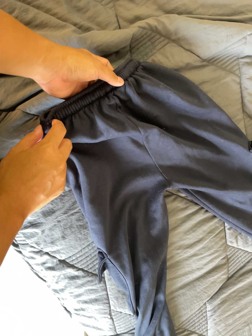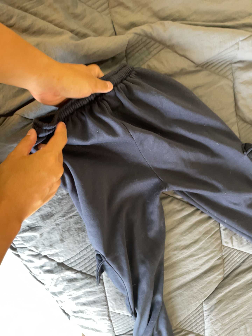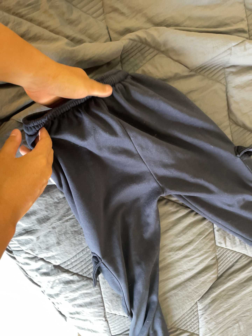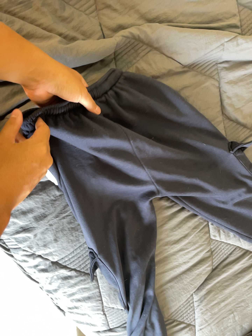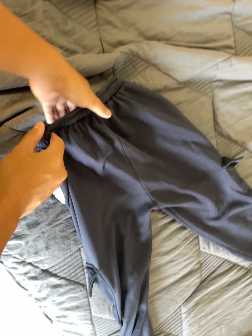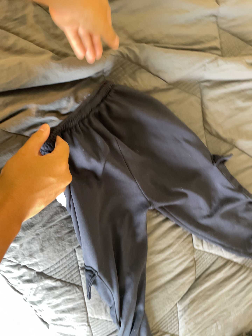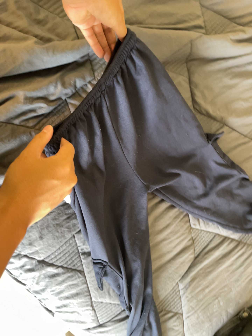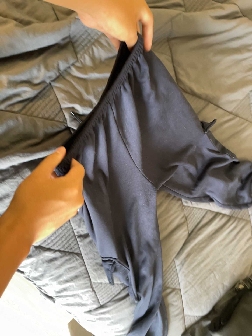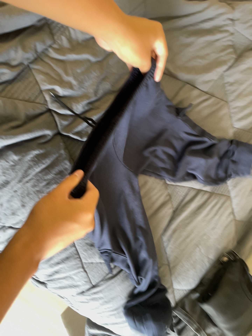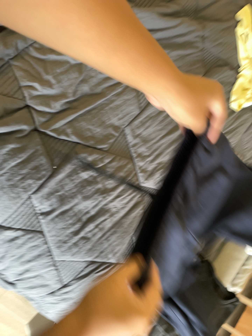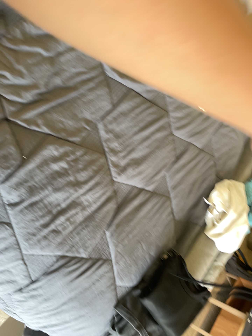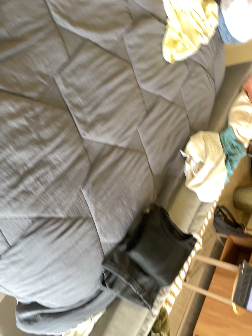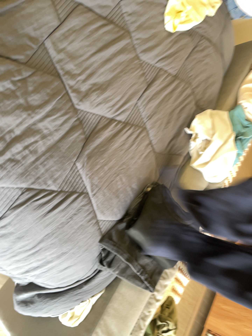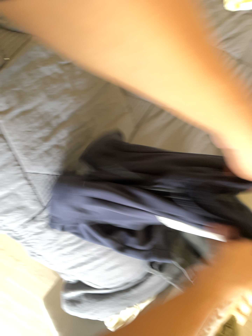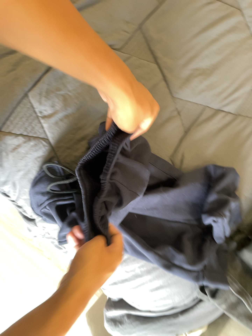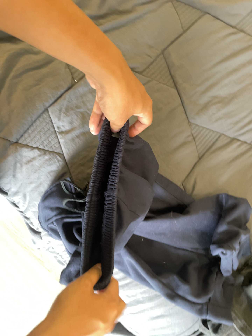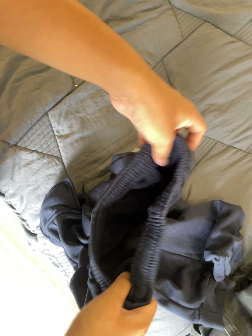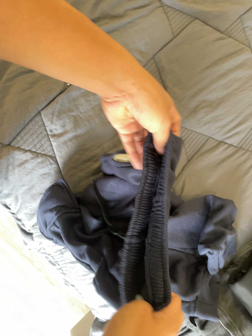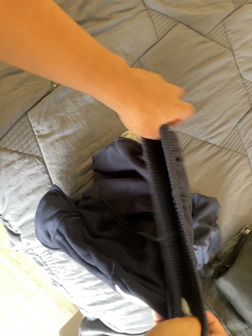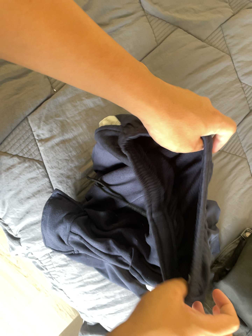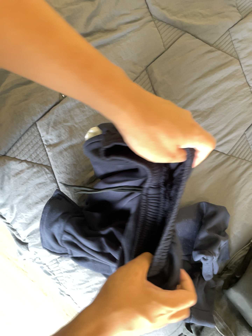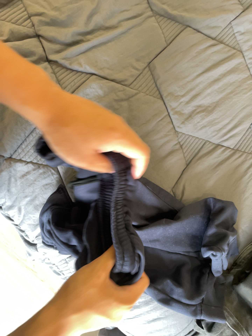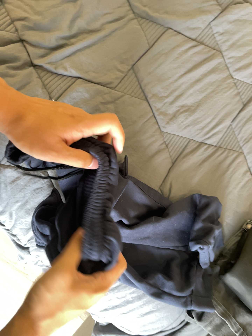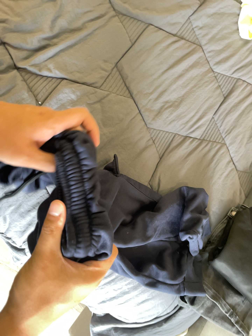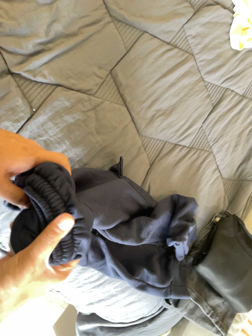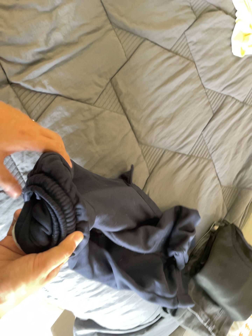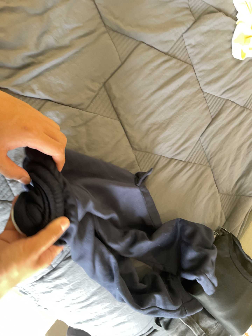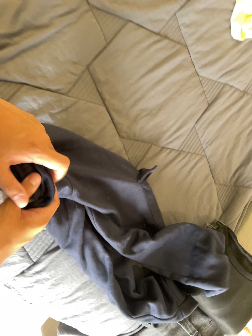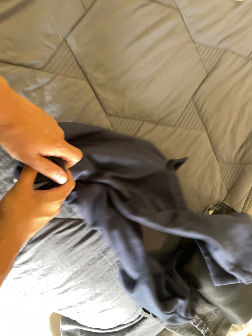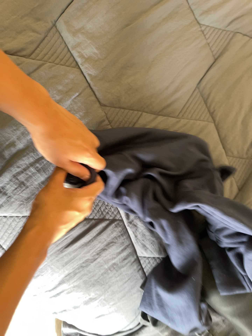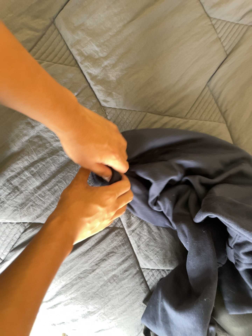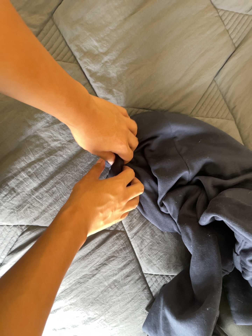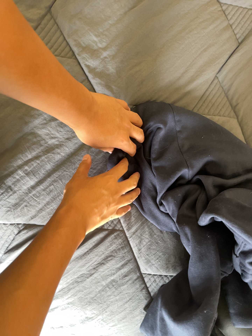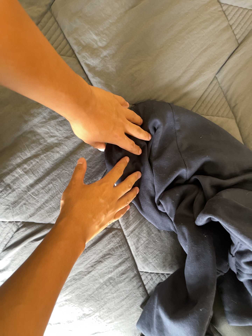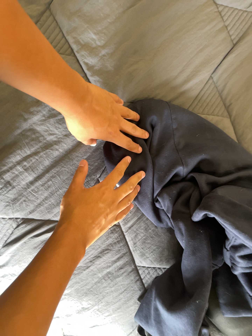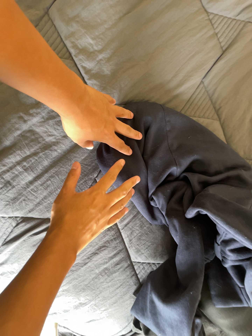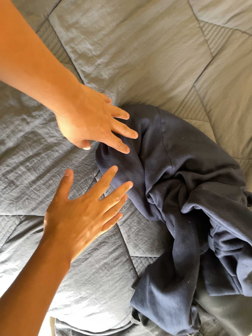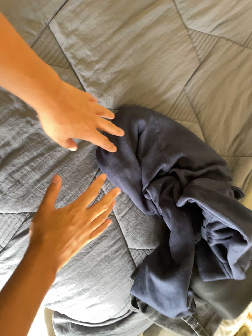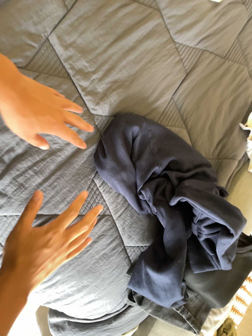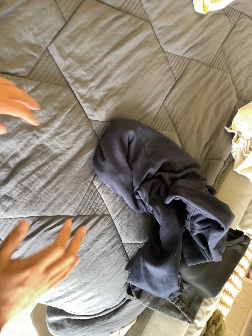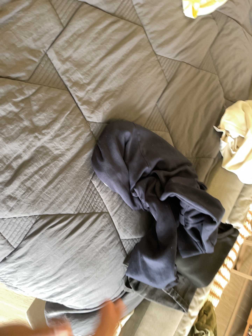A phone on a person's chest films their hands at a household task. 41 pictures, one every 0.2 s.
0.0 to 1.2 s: The camera travels backward, about 5 cm, so what stands in front gets smaller.
1.2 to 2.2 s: The scene slides to the left, as the camera pans about 20 degrees to its right. It travels toward the bottom of its view, about 28 cm, so close, fixed things drift upward. It rolls about its line of sight by about 15 degrees, and the scene rotates counterclockwise.
2.2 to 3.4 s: The camera pans to its left by about 25 degrees. It travels forward and toward the bottom of its view, about 22 cm, so what stands in front looms larger.
3.4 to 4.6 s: The camera shifts only a little, or ends up much as it began.
4.6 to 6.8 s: The camera pans to its left by about 10 degrees. It travels to its right and forward, about 34 cm. Its aim tips toward the bottom of its view by about 10 degrees.
6.8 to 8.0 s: The camera pans to its right by about 20 degrees. It travels backward and to its left, about 26 cm, so what stands in front gets smaller.
The film runs backward here.
